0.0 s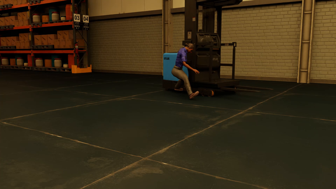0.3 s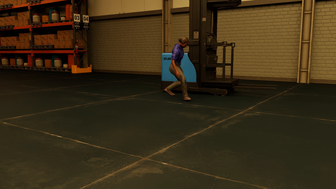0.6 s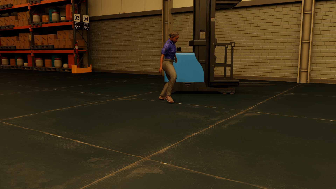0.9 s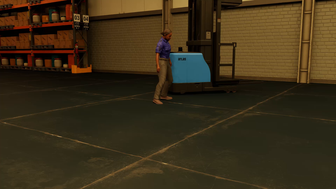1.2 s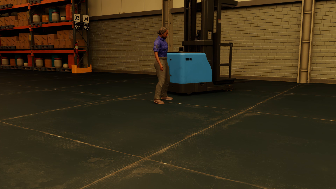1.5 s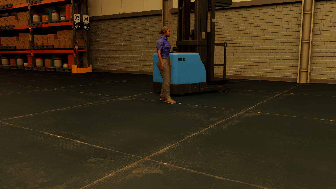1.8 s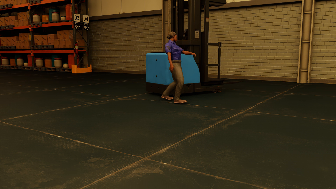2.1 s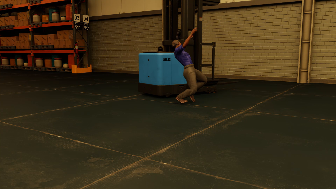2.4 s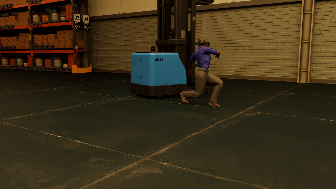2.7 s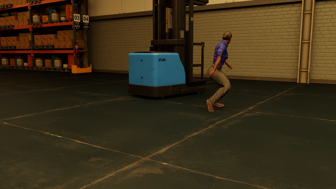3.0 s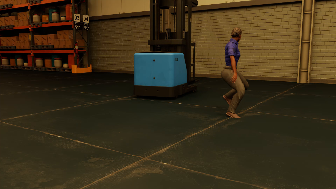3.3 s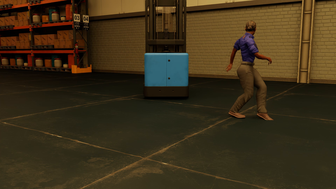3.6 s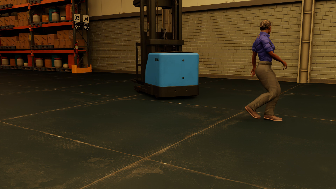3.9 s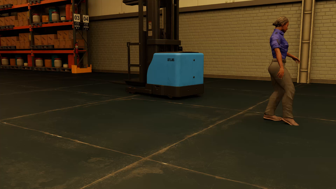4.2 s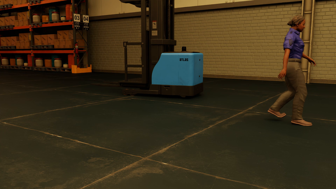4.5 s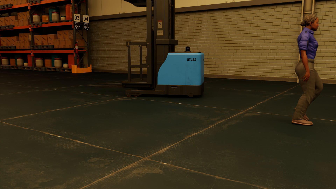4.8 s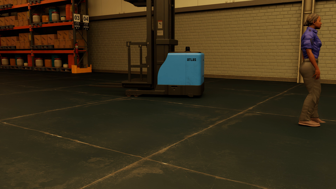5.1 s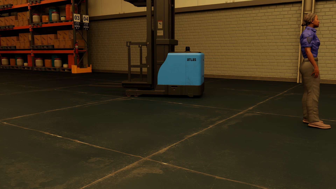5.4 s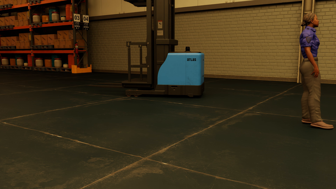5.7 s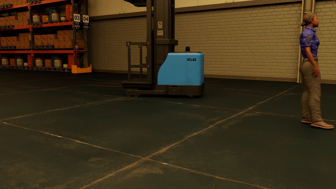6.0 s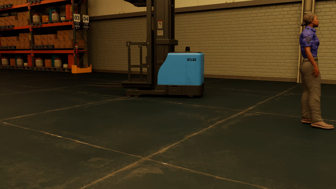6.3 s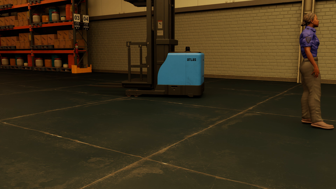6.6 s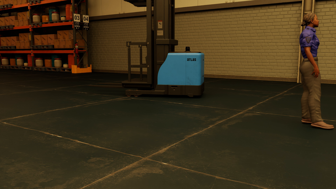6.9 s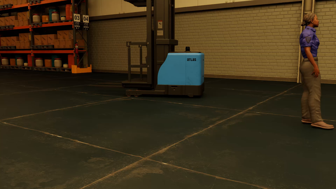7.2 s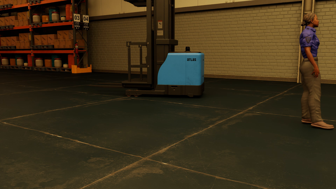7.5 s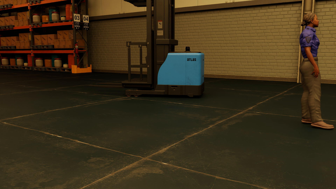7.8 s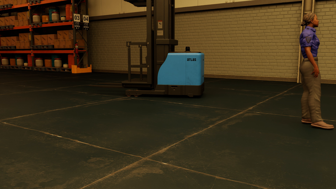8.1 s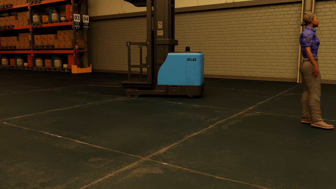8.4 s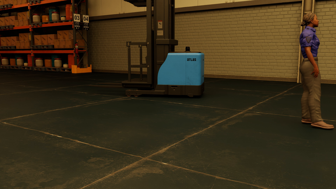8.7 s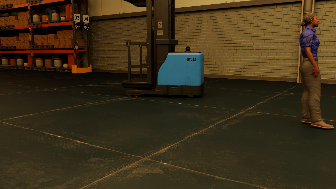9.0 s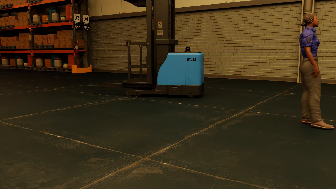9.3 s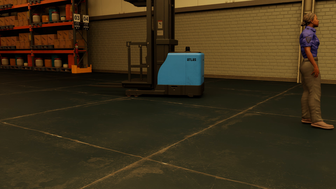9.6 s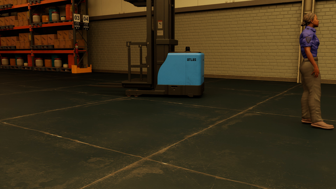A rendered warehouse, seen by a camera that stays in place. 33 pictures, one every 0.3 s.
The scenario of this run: Near miss between a forklift and a person.
